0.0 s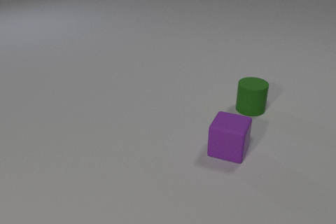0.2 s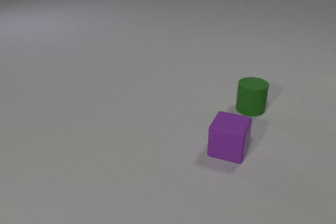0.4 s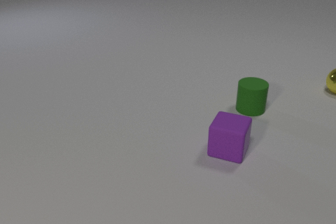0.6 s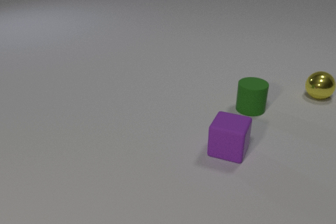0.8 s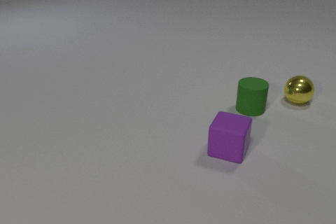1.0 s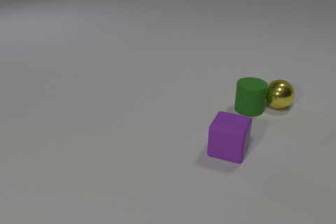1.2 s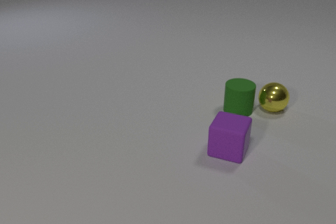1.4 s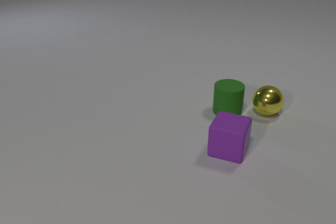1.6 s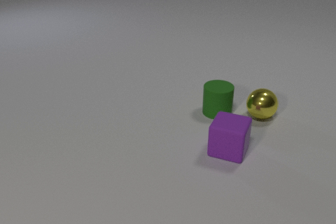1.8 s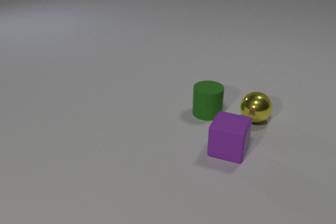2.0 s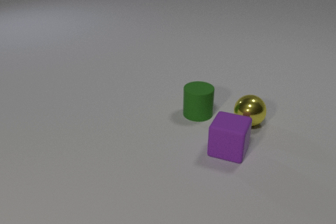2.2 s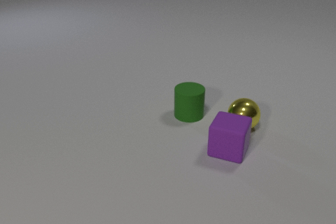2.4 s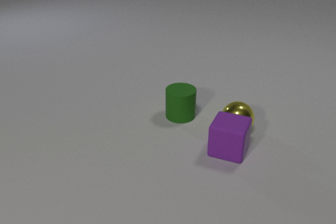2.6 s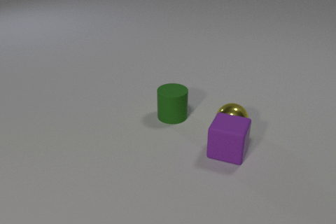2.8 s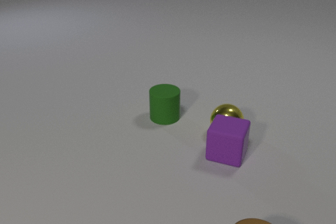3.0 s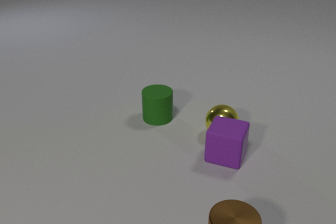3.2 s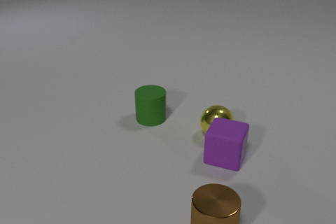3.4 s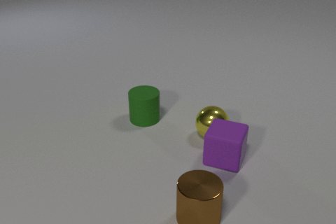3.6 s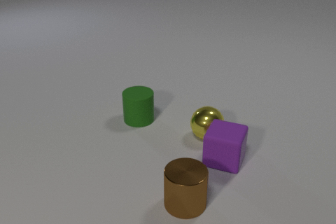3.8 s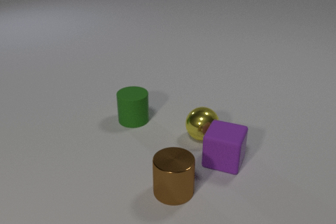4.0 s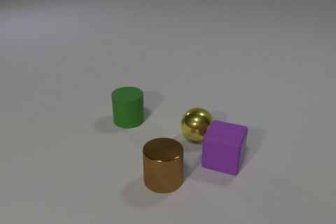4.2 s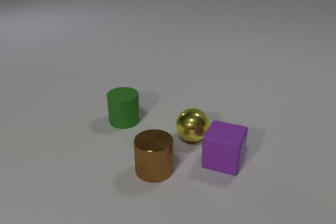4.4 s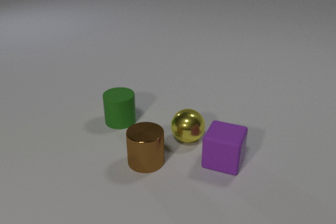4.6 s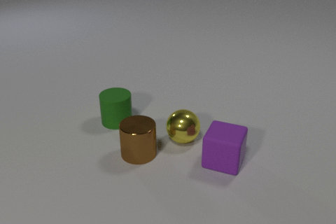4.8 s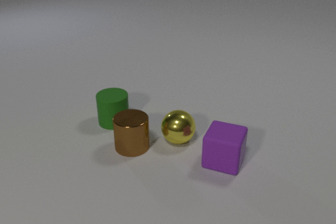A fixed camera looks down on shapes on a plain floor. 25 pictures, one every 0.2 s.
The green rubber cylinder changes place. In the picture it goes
to the left.
0.0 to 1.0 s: The yellow metal sphere comes in at the right edge, rolls to the left and toward the camera. The yellow metal sphere and the green rubber cylinder collide.
1.0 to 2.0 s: The yellow metal sphere rolls toward the camera and to the left. The green rubber cylinder slides to the left.
2.0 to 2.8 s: The yellow metal sphere rolls toward the camera and to the left. The green rubber cylinder slides to the left. The brown metal cylinder comes in at the bottom edge. The yellow metal sphere and the purple rubber cube collide.
2.8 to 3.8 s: The yellow metal sphere rolls to the left. The green rubber cylinder slides to the left. The purple rubber cube slides toward the camera. The brown metal cylinder slides away from the camera and to the left.
3.8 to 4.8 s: The yellow metal sphere rolls to the left. The green rubber cylinder slides to the left. The brown metal cylinder slides away from the camera and to the left.
How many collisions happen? 2.
What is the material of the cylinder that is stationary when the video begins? rubber.
What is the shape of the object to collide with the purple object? sphere.
